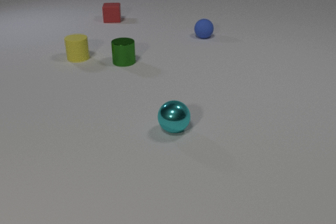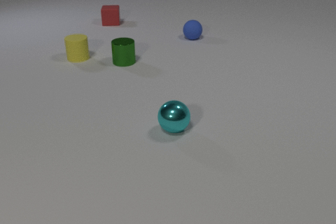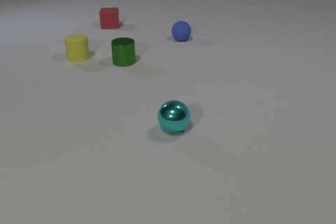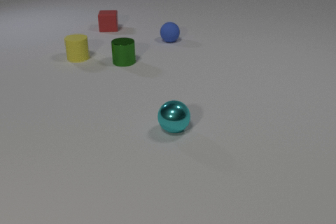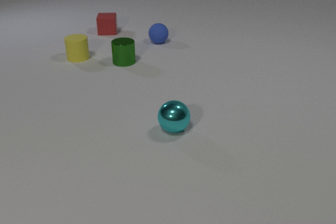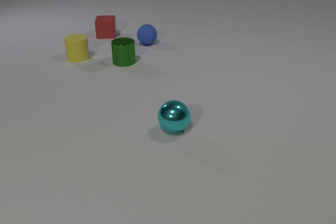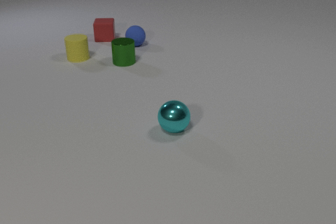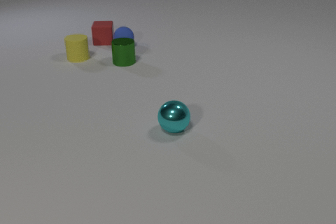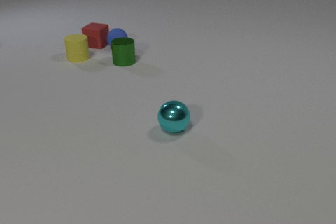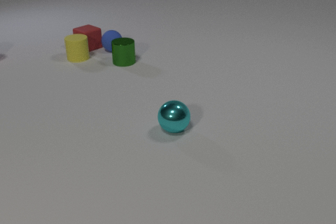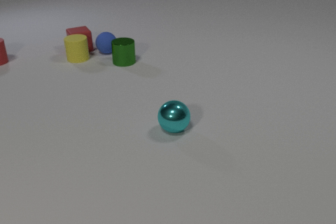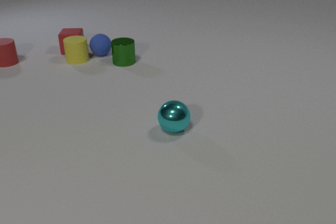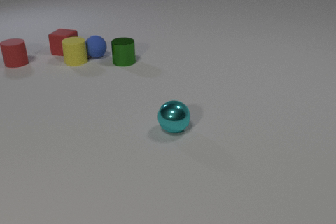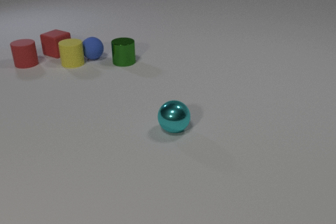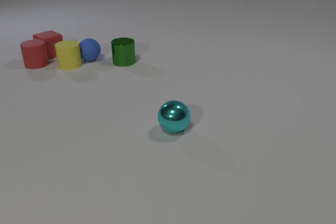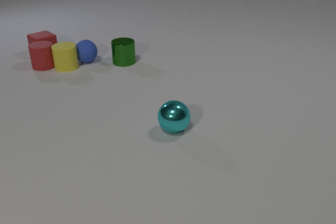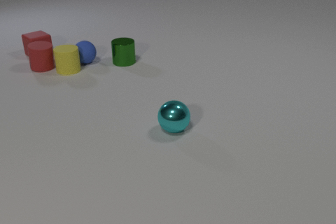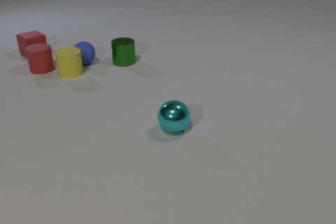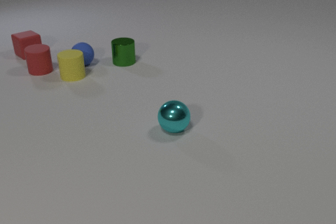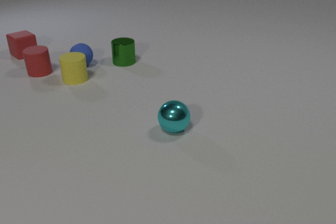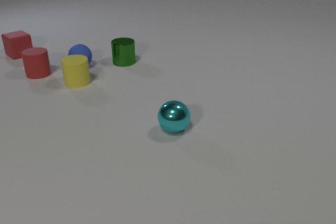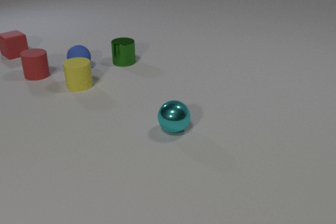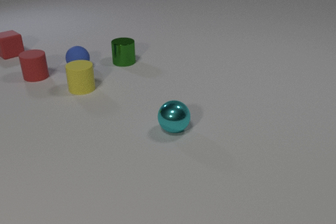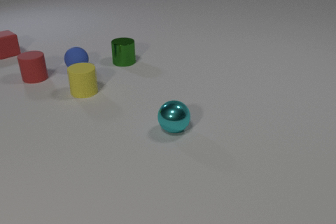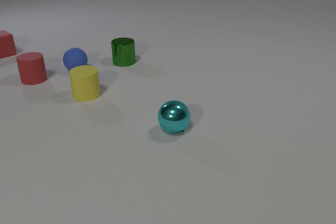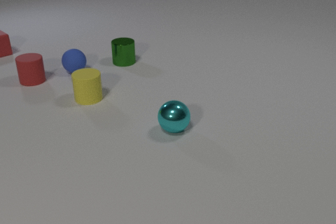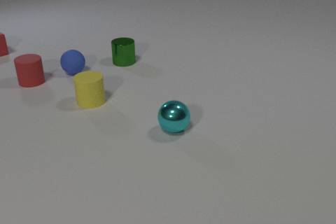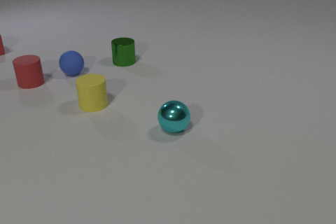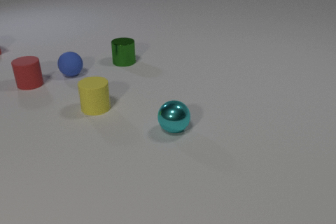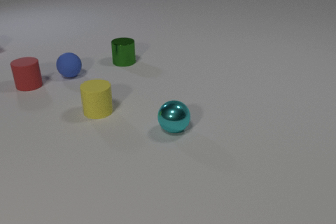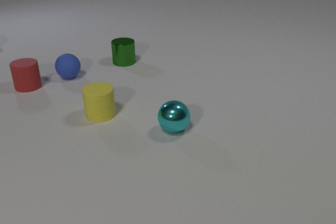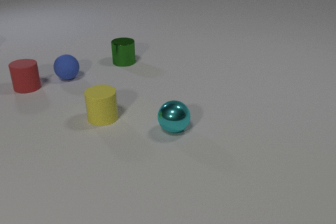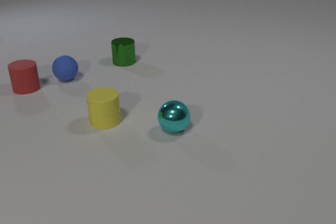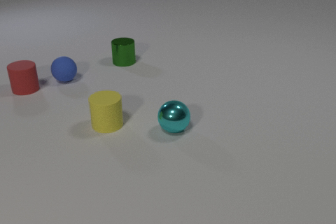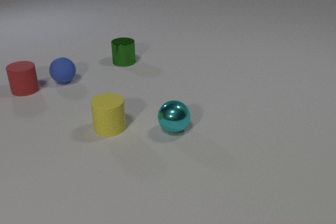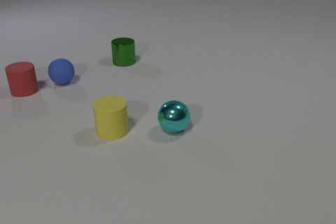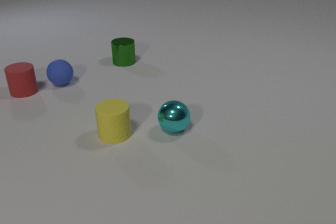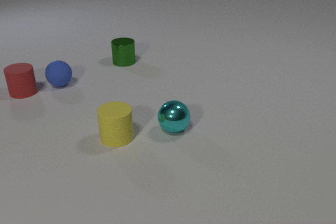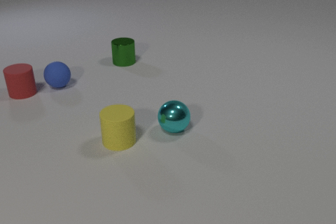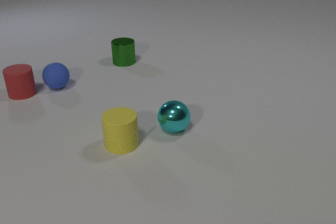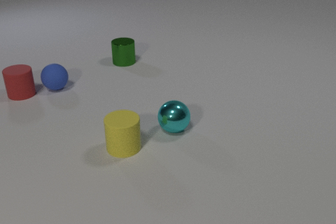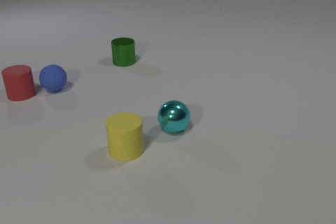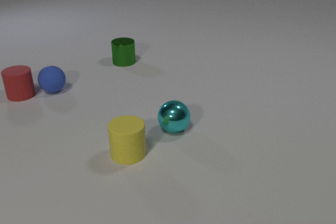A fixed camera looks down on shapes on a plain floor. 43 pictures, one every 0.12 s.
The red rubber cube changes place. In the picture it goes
to the left.
The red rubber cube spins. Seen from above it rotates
clockwise.
0.00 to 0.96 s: The blue rubber sphere rolls to the left. The red rubber cube slides toward the camera, spins clockwise seen from above by about 15 degrees, its near face sliding to the left. The blue rubber sphere and the red rubber cube collide.
0.96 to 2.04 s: The blue rubber sphere rolls toward the camera and to the left. The red rubber cube slides to the left, spins clockwise seen from above by about 120 degrees, its near face sliding to the left. The yellow rubber cylinder slides toward the camera. The red rubber cylinder comes in at the left edge, slides to the right and toward the camera. The red rubber cube and the yellow rubber cylinder collide. The blue rubber sphere and the yellow rubber cylinder collide. The red rubber cube and the red rubber cylinder collide. The yellow rubber cylinder and the red rubber cylinder collide.
2.04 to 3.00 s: The blue rubber sphere rolls toward the camera and to the left. The red rubber cube slides to the left and away from the camera. The yellow rubber cylinder slides toward the camera. The red rubber cylinder slides toward the camera.
3.00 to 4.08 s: The blue rubber sphere rolls toward the camera and to the left. The red rubber cube slides to the left and away from the camera, leaves at the left edge. The yellow rubber cylinder slides toward the camera. The red rubber cylinder slides toward the camera.
4.08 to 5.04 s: The blue rubber sphere rolls toward the camera and to the left. The yellow rubber cylinder slides toward the camera. The red rubber cylinder slides toward the camera.
What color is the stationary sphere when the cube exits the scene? cyan.
What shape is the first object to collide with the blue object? cube.
Are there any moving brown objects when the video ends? no.
